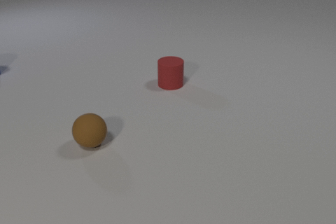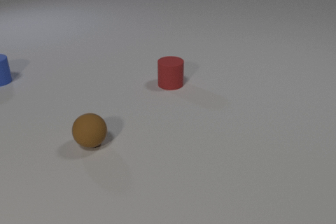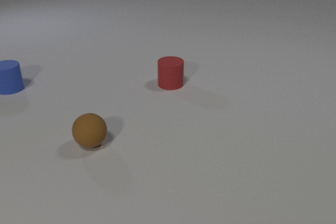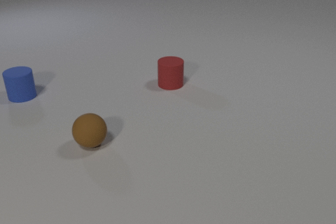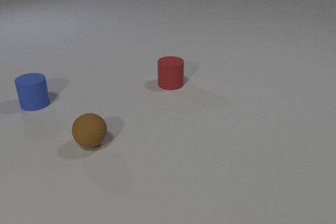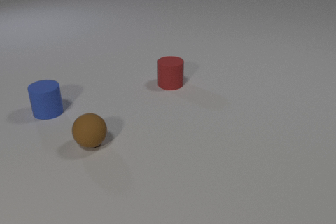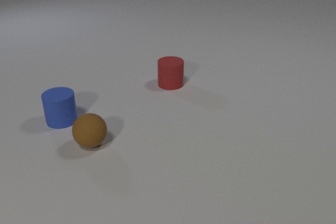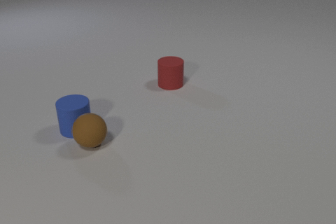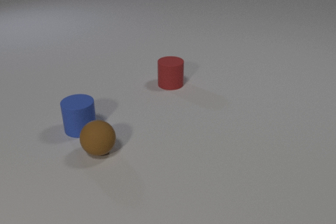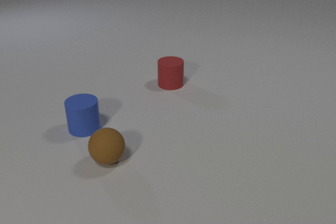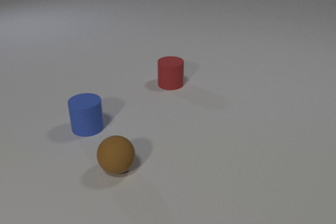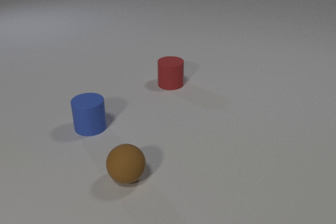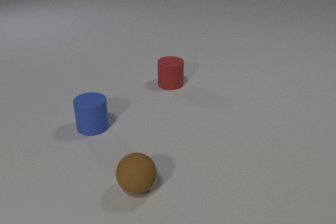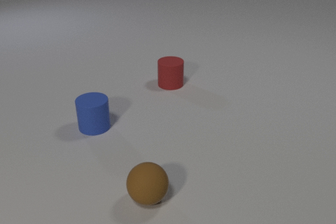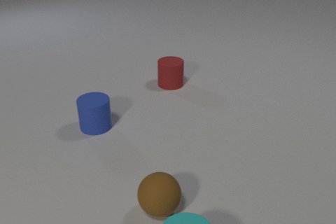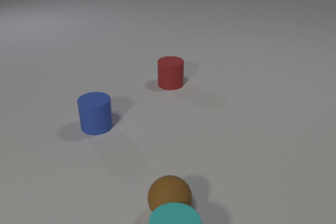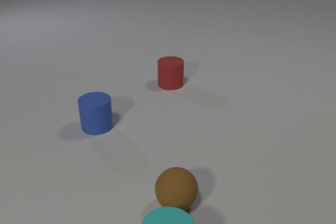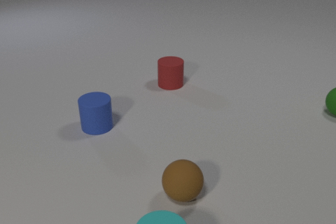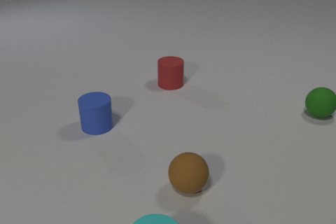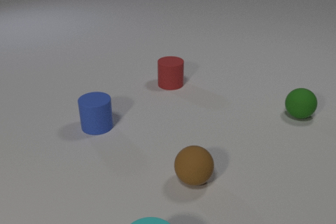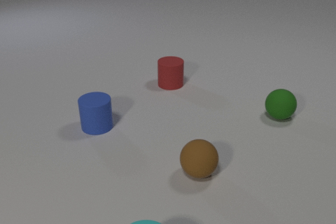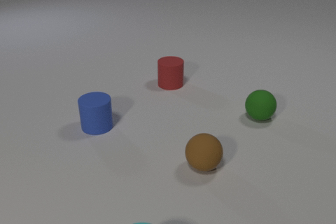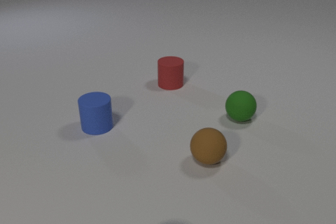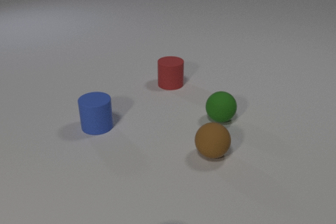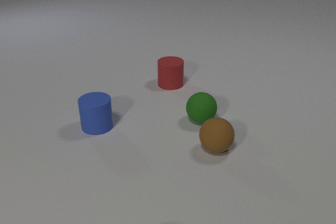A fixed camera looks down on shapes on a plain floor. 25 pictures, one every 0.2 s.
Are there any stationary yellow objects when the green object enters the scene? no.
What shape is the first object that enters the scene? cylinder.
What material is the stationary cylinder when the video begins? rubber.
0.0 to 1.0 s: The blue rubber cylinder slides toward the camera and to the right.
1.0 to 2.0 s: The blue rubber cylinder slides toward the camera and to the right. The brown rubber sphere rolls toward the camera and to the right. The blue rubber cylinder and the brown rubber sphere collide.
2.0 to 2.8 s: The blue rubber cylinder slides to the right. The brown rubber sphere rolls toward the camera and to the right. The cyan rubber cylinder comes in at the bottom edge.
2.8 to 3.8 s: The brown rubber sphere rolls away from the camera and to the right. The cyan rubber cylinder slides to the left. The green rubber sphere comes in at the right edge, rolls to the left and toward the camera. The brown rubber sphere and the cyan rubber cylinder collide.
3.8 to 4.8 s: The brown rubber sphere rolls away from the camera. The cyan rubber cylinder slides to the left, leaves at the bottom edge. The green rubber sphere rolls to the left.
